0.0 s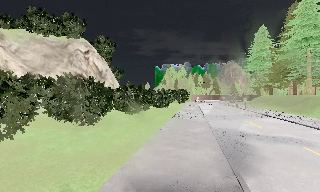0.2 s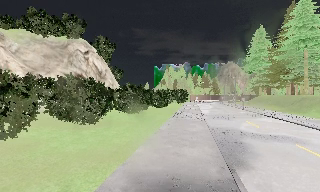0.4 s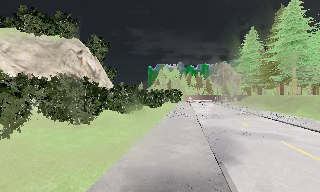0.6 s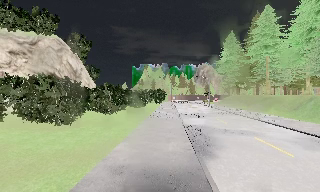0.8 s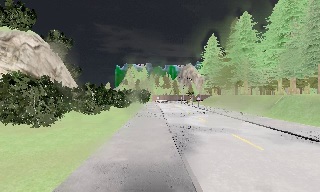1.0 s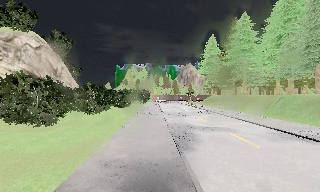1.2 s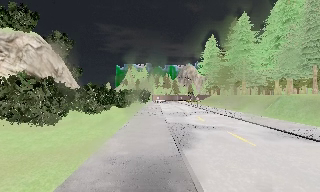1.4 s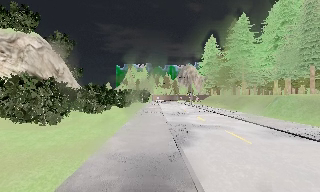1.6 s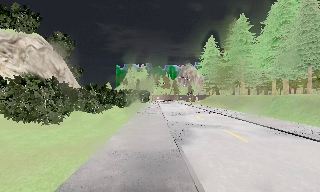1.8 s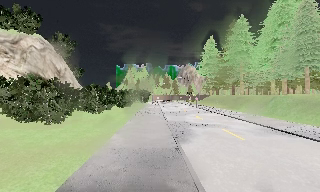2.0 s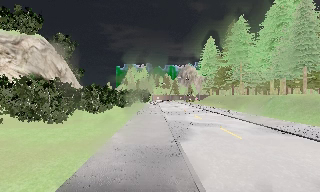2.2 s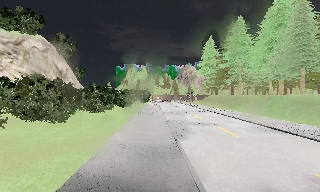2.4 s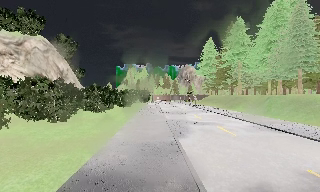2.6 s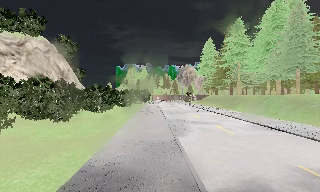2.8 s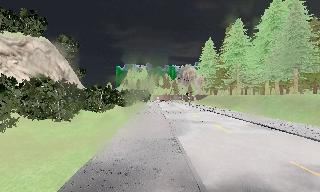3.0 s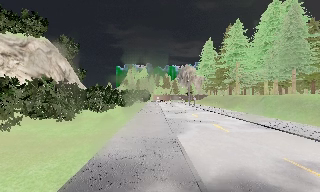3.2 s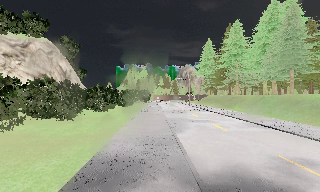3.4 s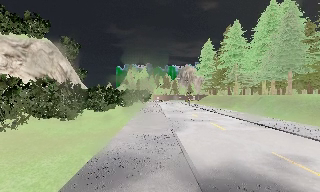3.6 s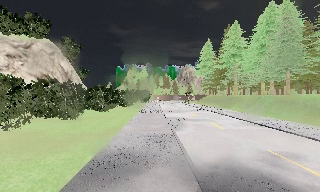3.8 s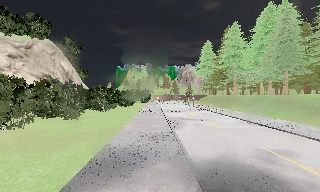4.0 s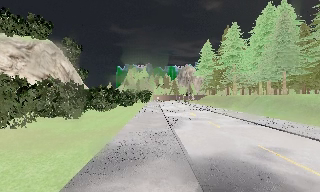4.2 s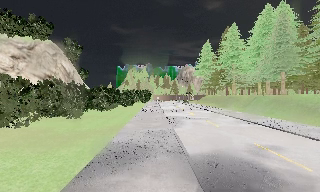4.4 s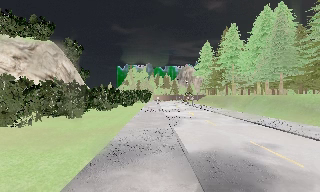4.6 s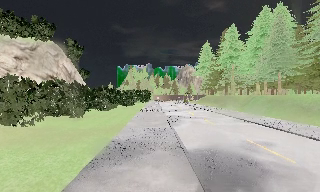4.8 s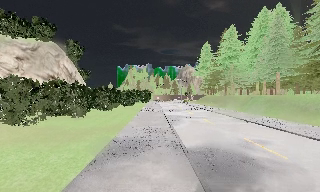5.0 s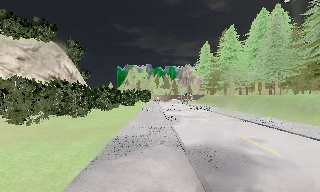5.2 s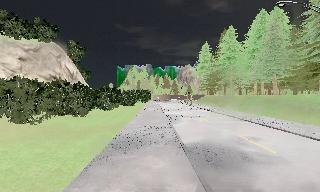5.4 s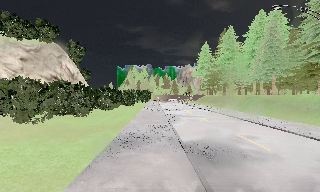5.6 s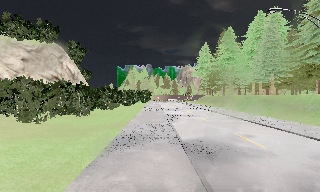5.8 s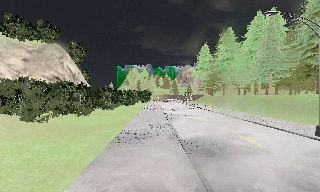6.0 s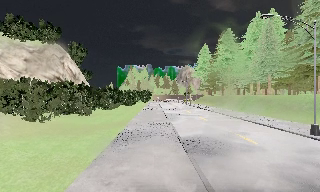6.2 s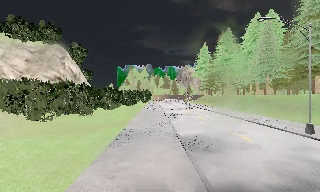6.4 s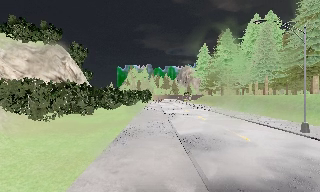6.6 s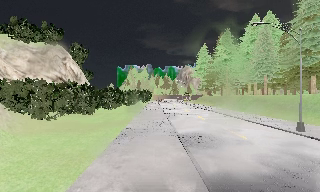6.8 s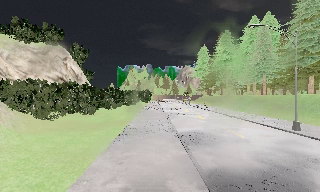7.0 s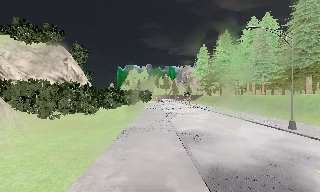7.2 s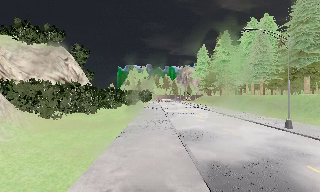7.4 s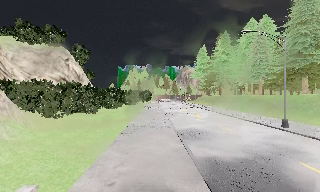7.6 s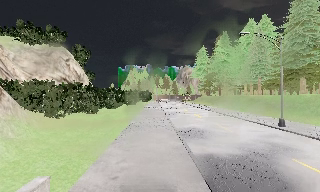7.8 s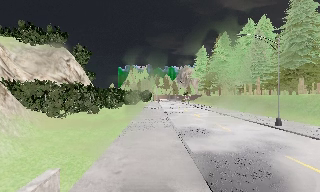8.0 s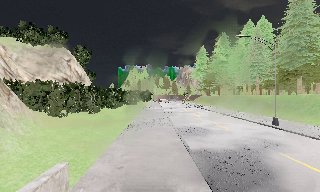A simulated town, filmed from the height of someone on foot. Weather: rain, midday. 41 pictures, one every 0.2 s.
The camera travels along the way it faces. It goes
backward.
0.0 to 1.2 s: The camera pans to its right, which is clockwise from overhead, by about 15 degrees. It travels backward, about 2 m, so what stands in front gets smaller.
1.2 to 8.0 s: The camera travels backward, about 12 m, so what stands in front gets smaller.
The film runs backward here.
